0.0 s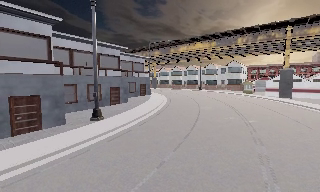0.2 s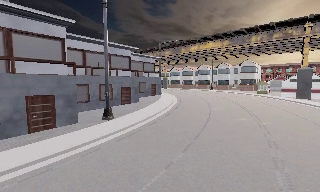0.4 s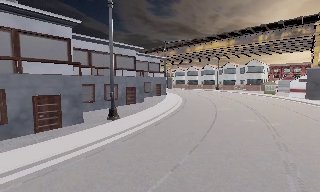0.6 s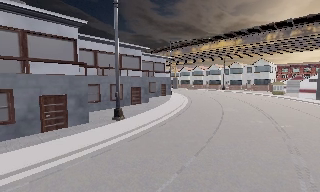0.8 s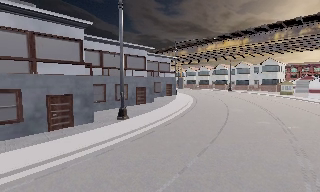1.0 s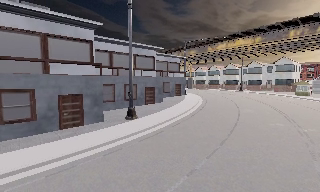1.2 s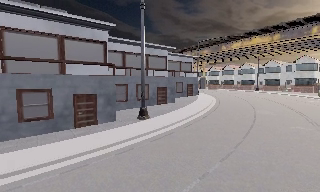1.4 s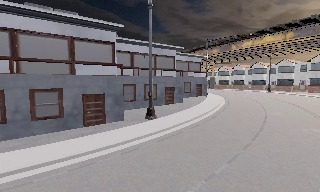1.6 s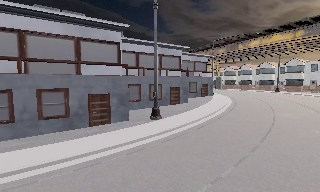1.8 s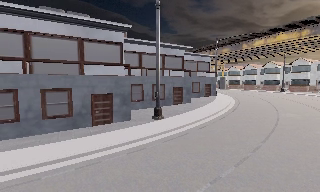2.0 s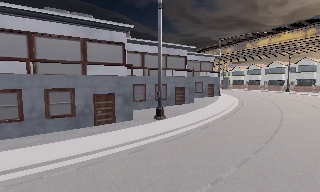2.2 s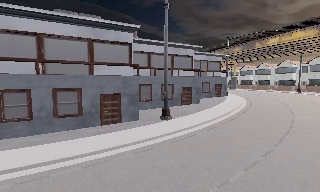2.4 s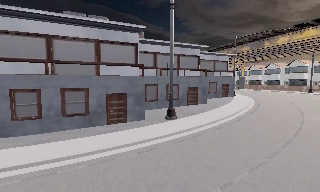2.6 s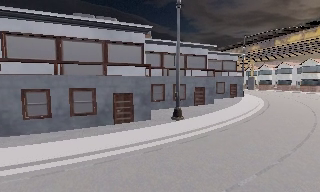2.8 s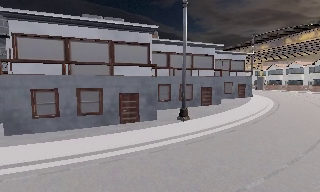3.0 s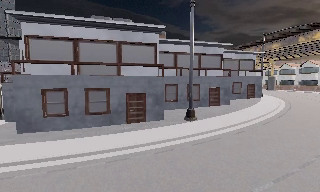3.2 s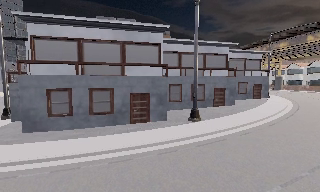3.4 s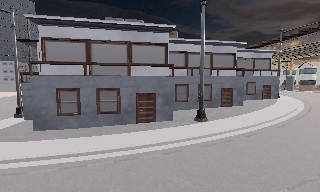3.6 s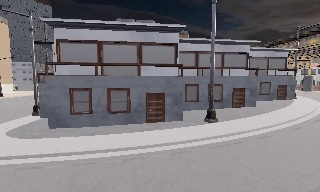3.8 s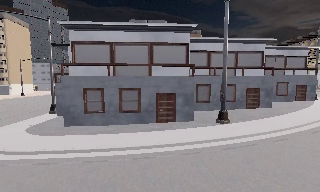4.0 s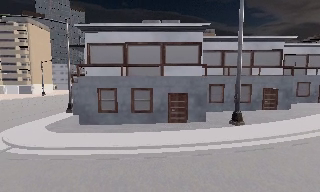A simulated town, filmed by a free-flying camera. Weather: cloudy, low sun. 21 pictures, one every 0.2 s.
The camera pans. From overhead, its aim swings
counterclockwise.
The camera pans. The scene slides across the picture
to the right.
0.0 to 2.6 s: The scene slides to the right, as the camera pans about 30 degrees to its left. It travels to its right and forward, about 1 m.
2.6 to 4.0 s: The camera swings to its left by about 20 degrees, and the scene slides to the right. It travels to its right, about 0.5 m.
The film runs forward here.
